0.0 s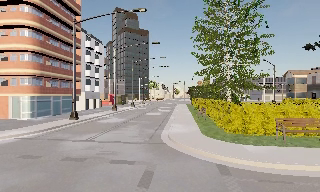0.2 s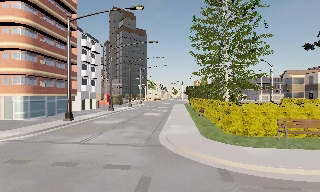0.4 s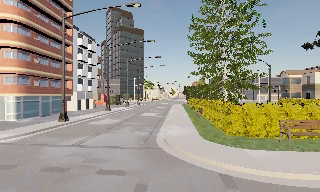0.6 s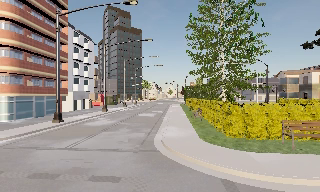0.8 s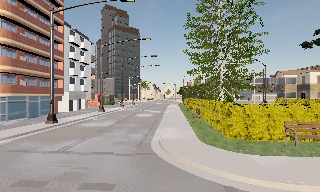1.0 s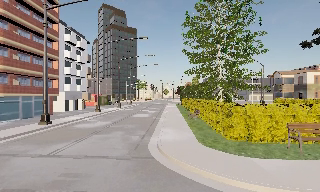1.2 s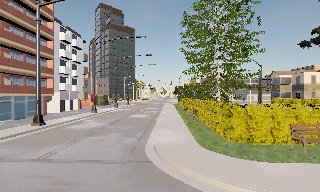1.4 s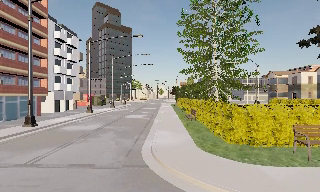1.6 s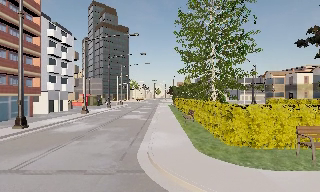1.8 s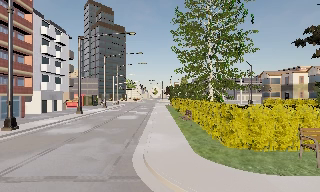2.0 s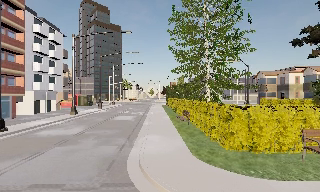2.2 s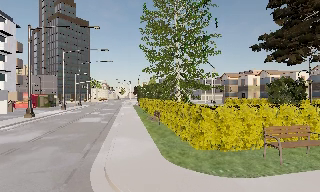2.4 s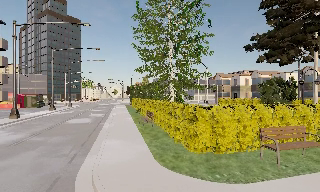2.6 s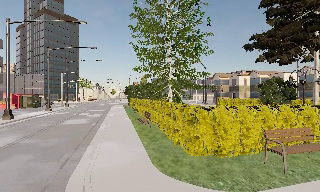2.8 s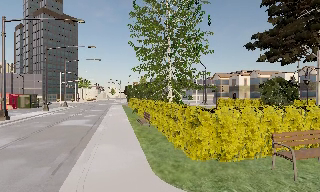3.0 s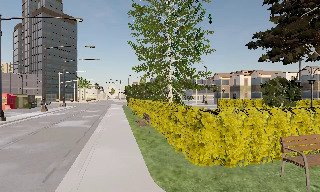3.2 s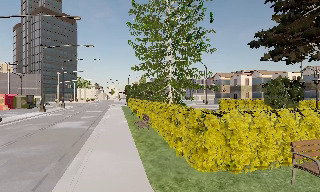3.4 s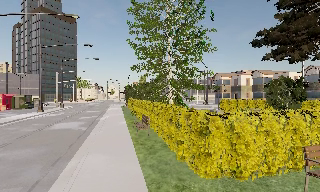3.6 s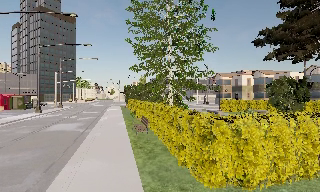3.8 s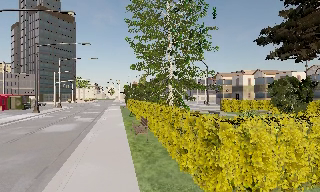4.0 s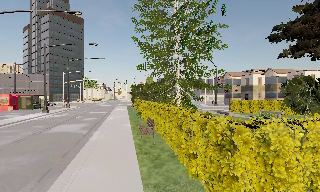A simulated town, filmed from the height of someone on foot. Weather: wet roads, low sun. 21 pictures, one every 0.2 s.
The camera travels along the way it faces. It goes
forward.
0.0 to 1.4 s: The camera travels forward, about 2.5 m, so what stands in front looms larger.
1.4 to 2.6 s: The camera swings to its right by about 15 degrees, and the scene slides to the left. It travels forward, about 2.5 m, so what stands in front looms larger.
2.6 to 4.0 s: The camera travels forward, about 3 m, so what stands in front looms larger.
The film runs forward here.
